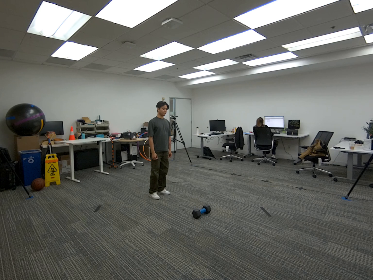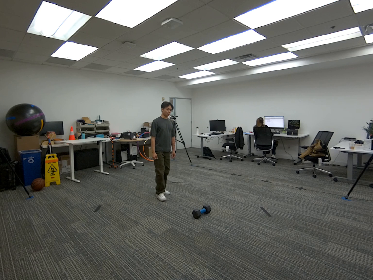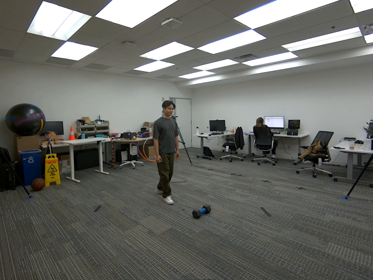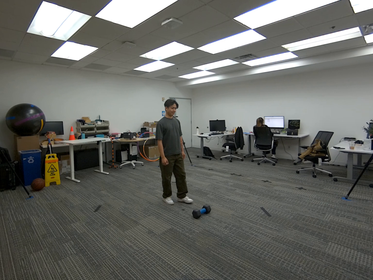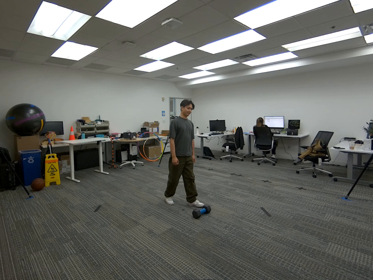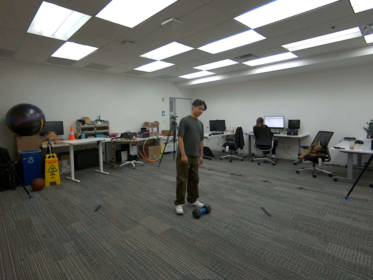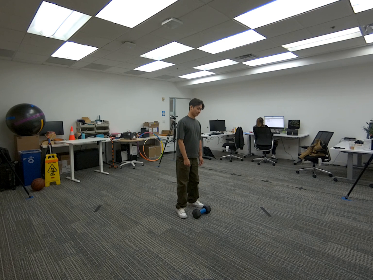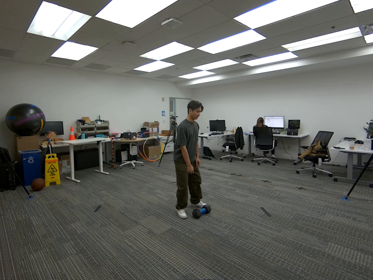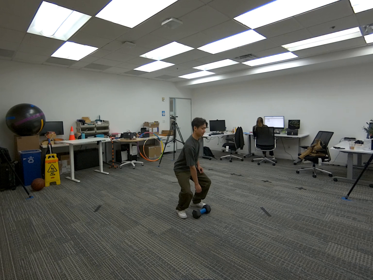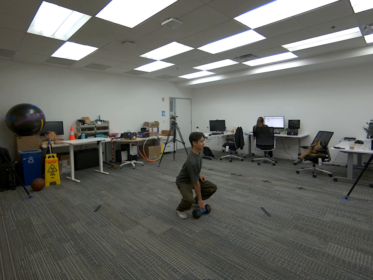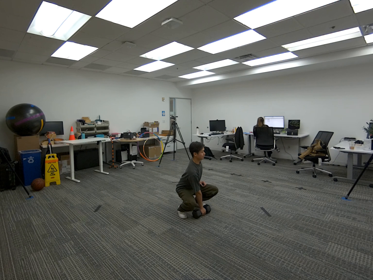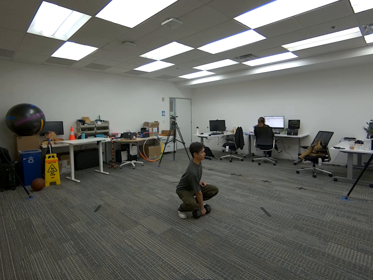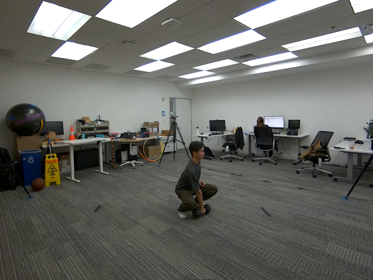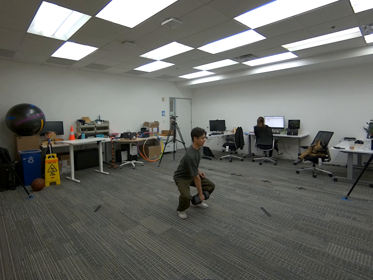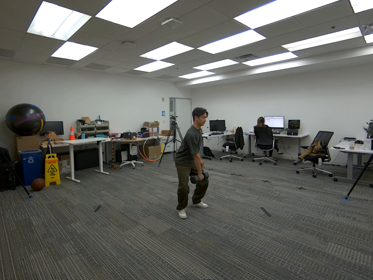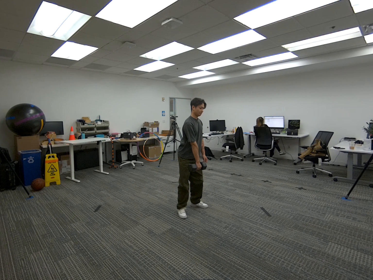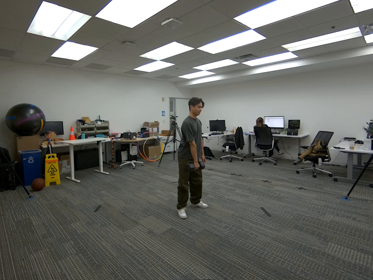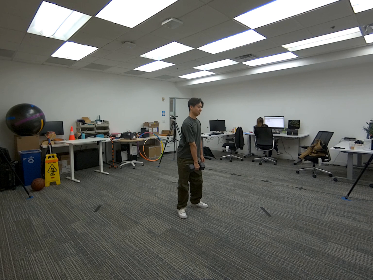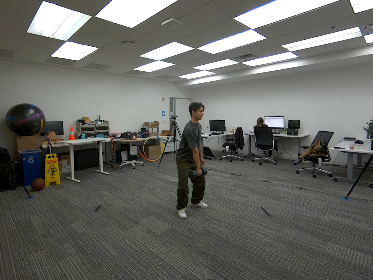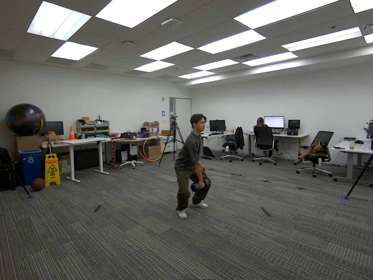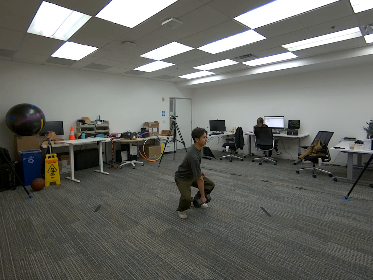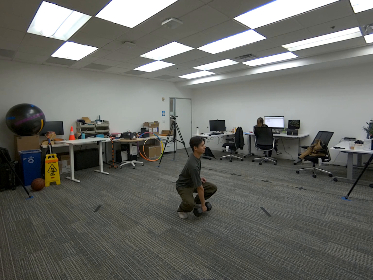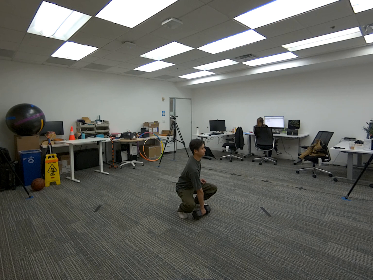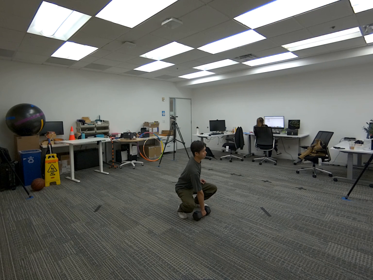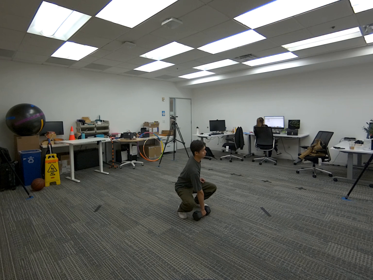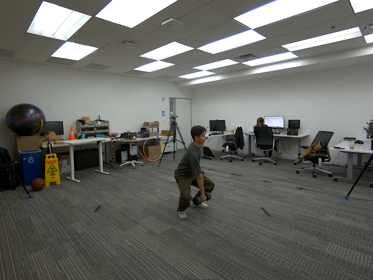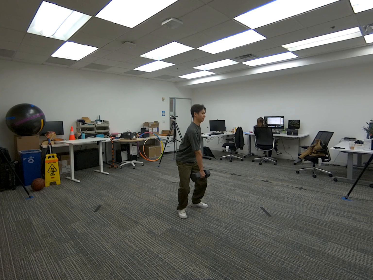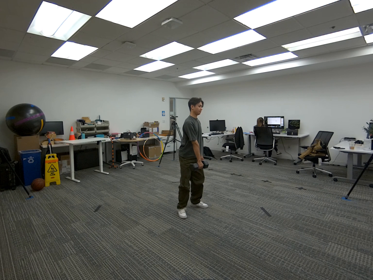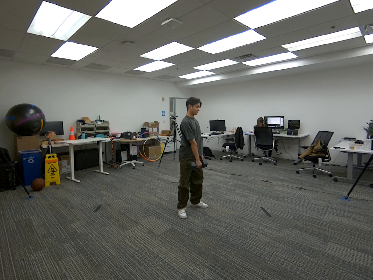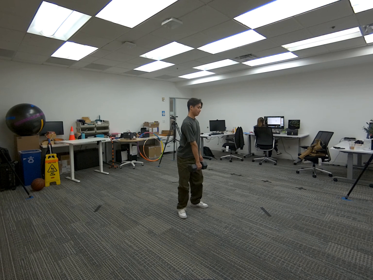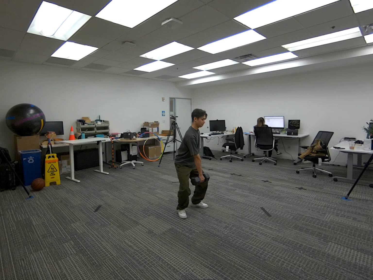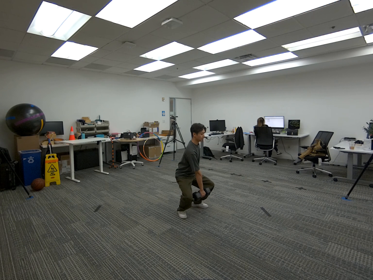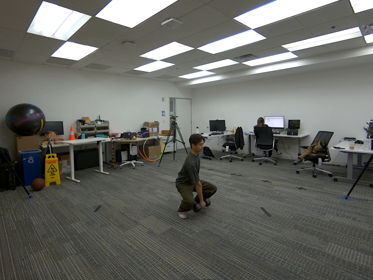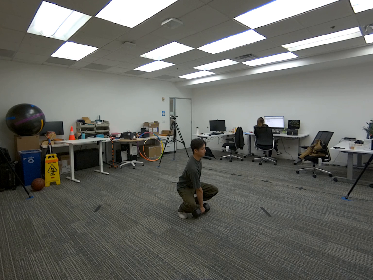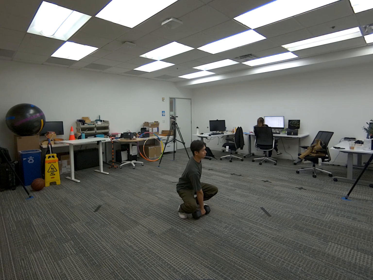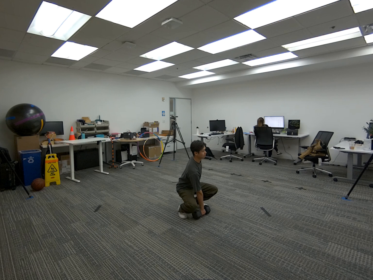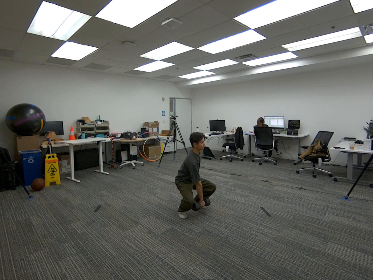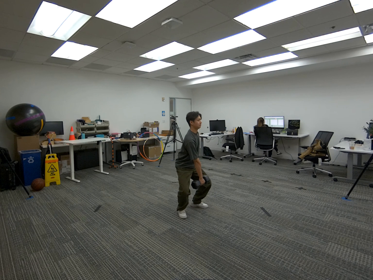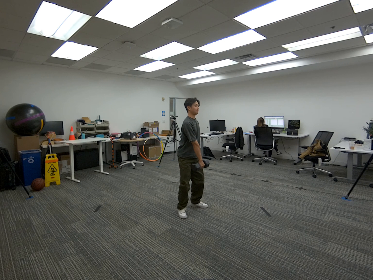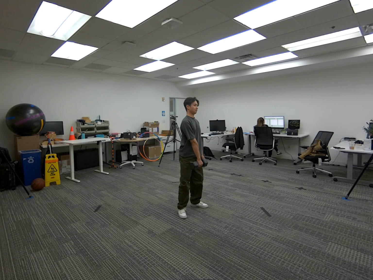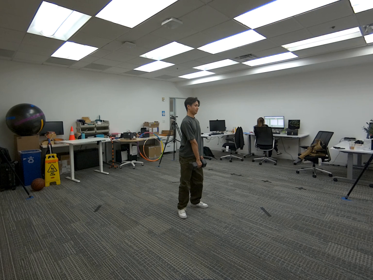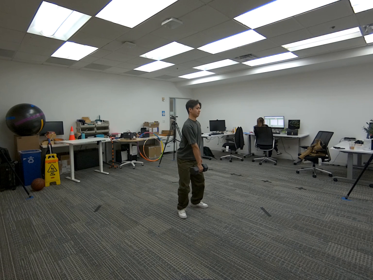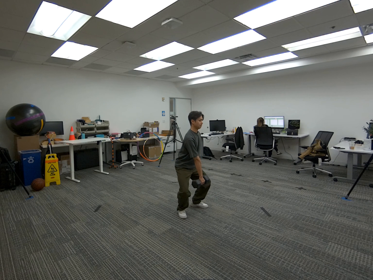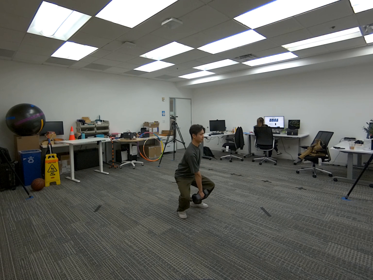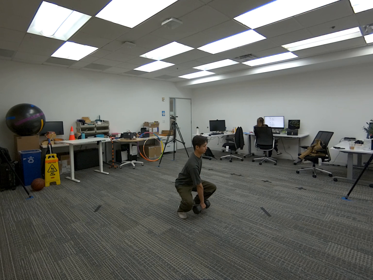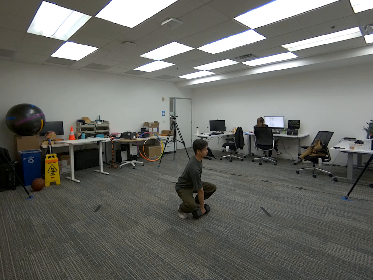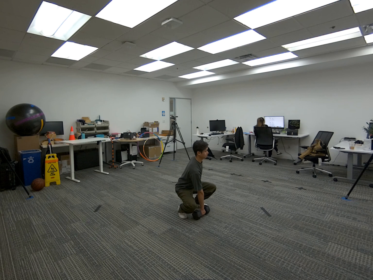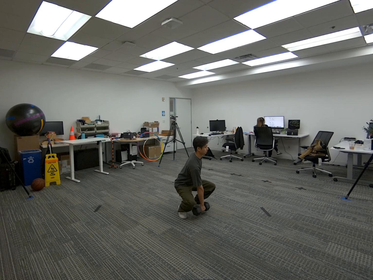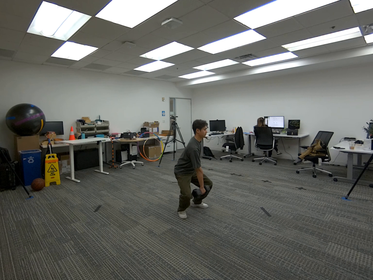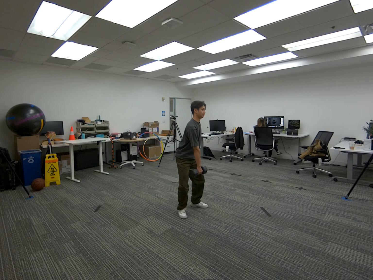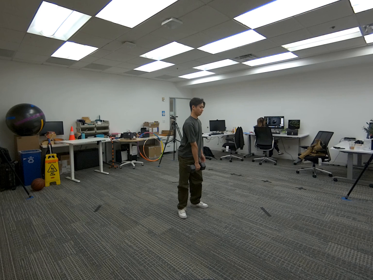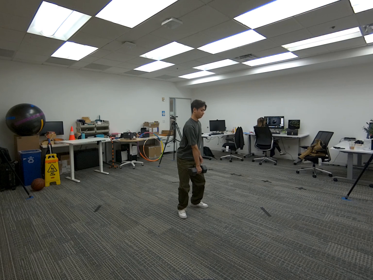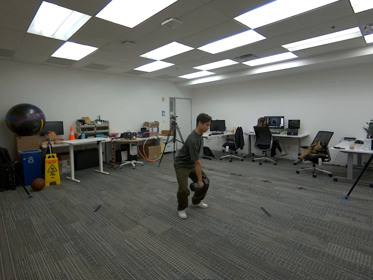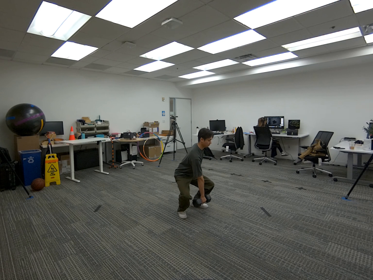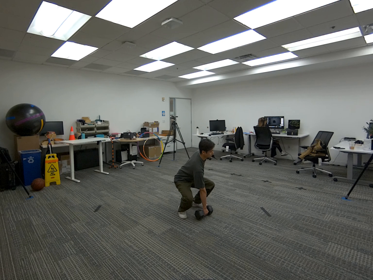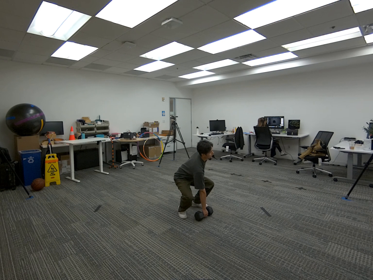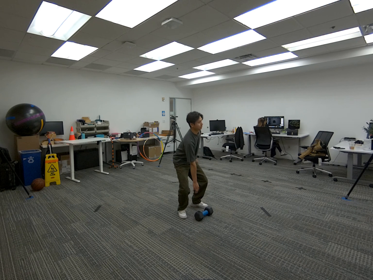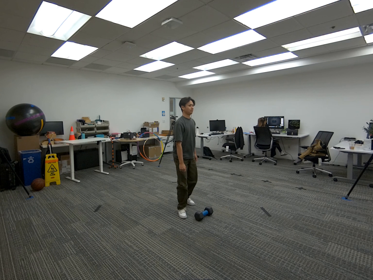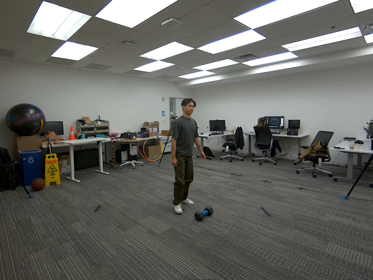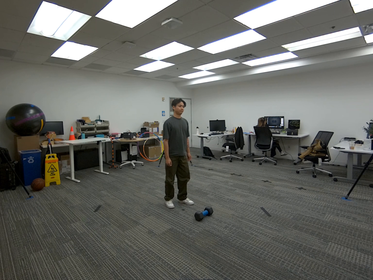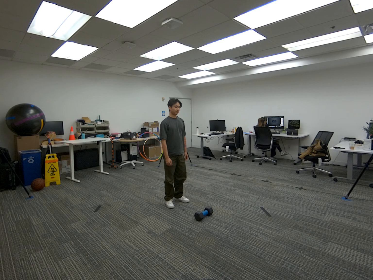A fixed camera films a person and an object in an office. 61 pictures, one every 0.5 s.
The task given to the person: Walk to the dumbbell, pick up and hold the dumbbell and lift it while keeping your back straight and stable. Lower it slowly, keeping your back straight and hips pushed back. Repeat until finished, then carefully place the dumbbell on the ground.
